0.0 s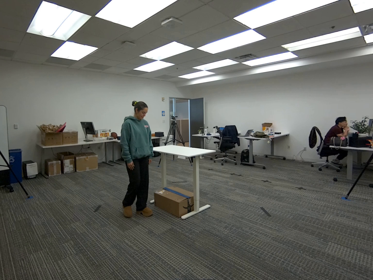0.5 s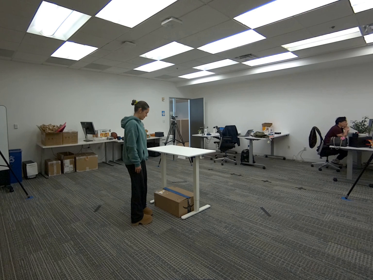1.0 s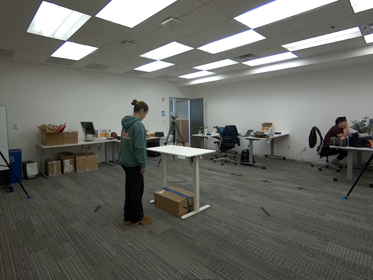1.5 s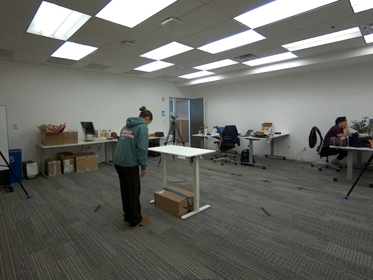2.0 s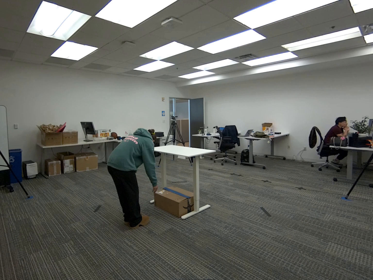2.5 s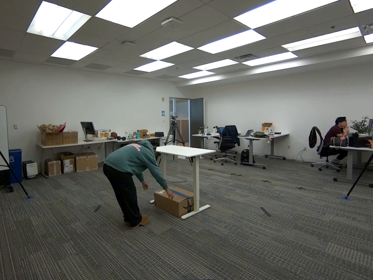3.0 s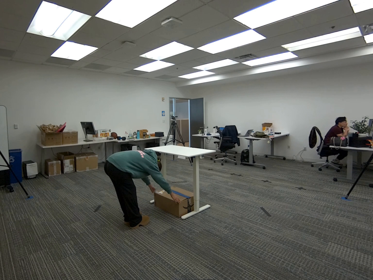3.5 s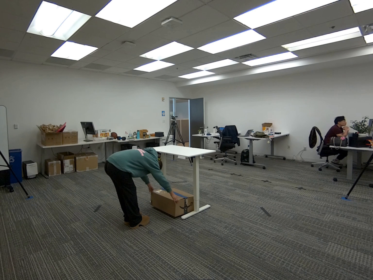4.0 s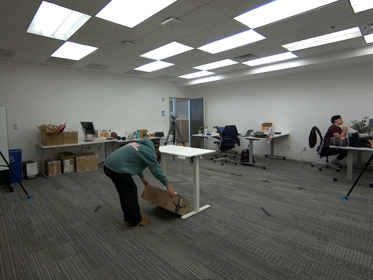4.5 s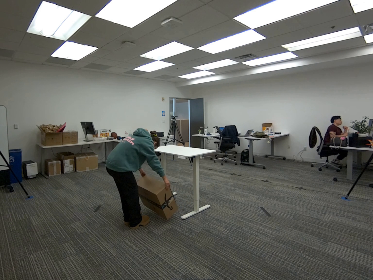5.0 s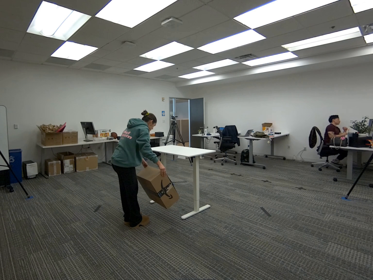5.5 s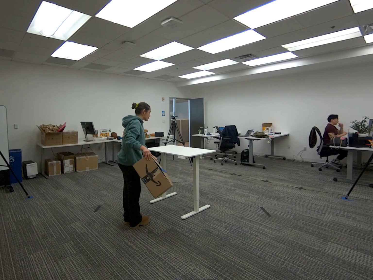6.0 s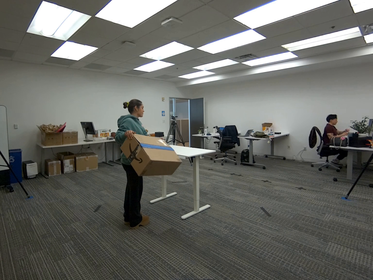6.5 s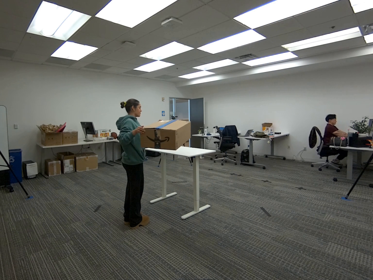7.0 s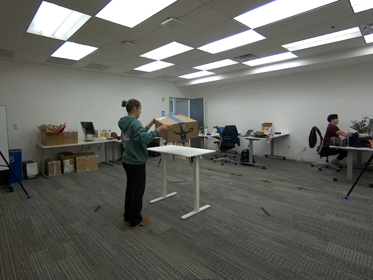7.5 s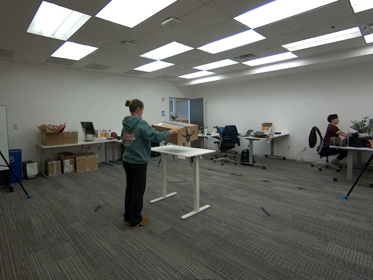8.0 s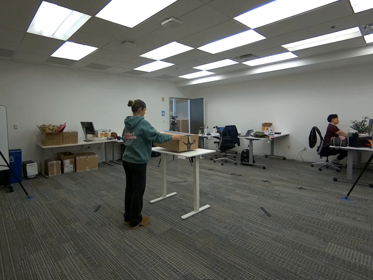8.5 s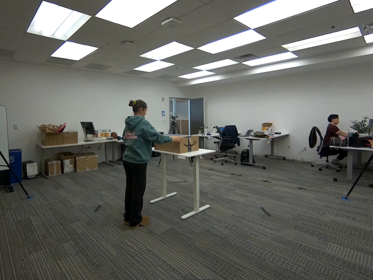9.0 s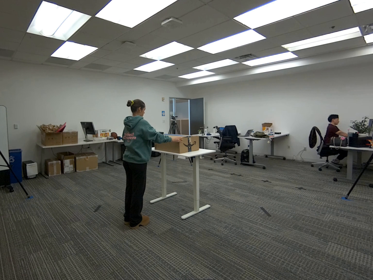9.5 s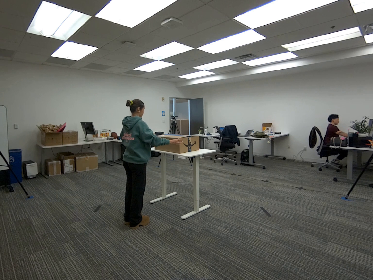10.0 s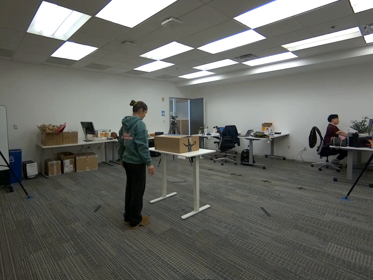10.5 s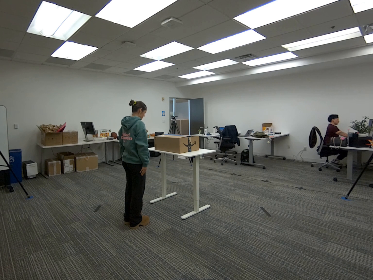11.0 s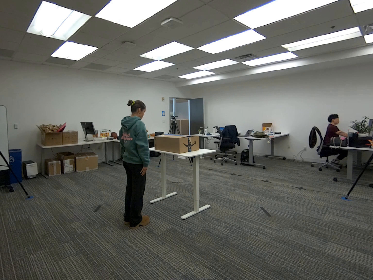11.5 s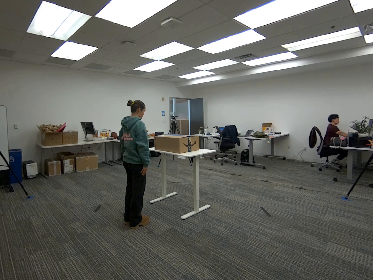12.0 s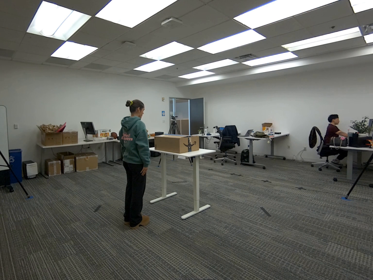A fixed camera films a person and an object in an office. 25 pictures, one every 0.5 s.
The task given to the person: Pick up the big brown cardboard box from the ground and place it on top of the white desk.
